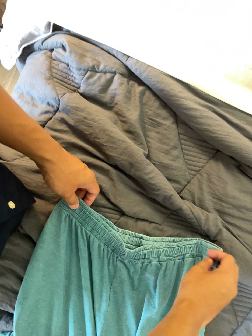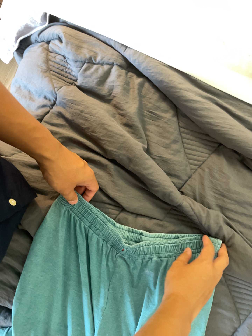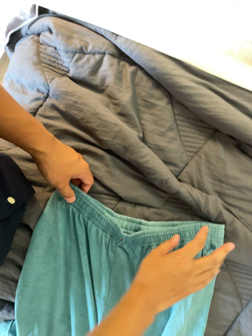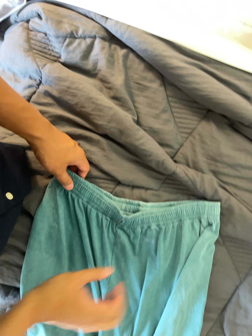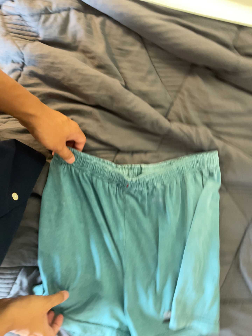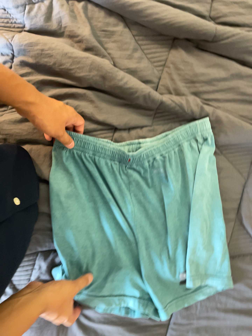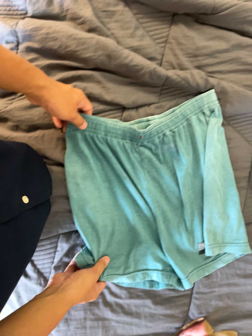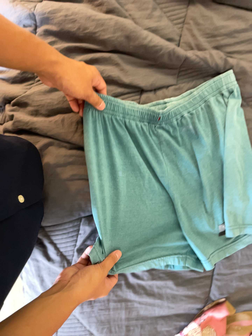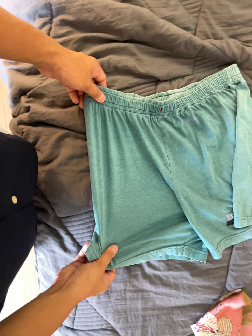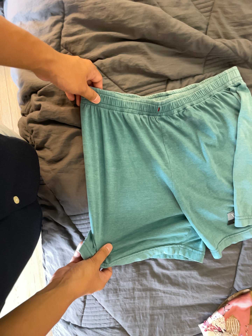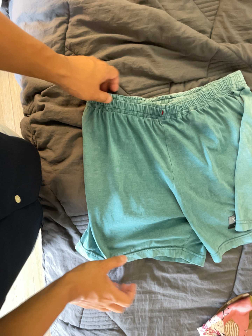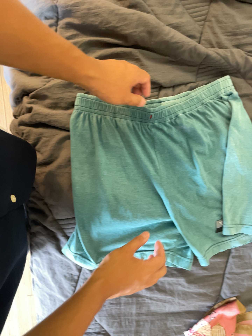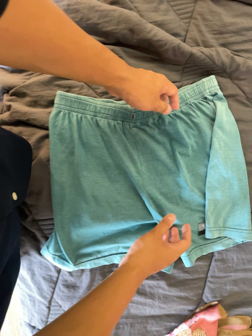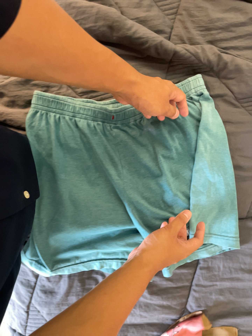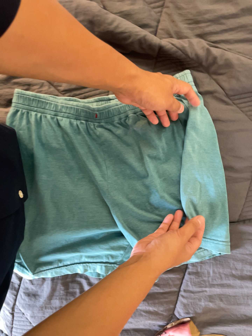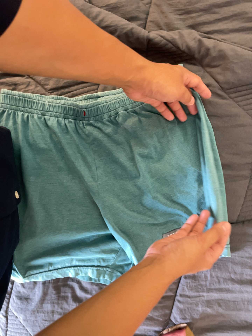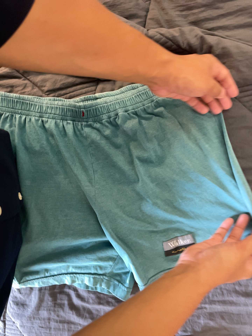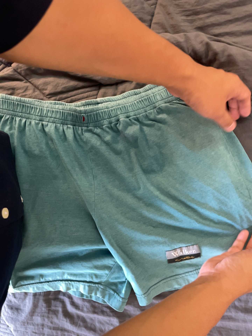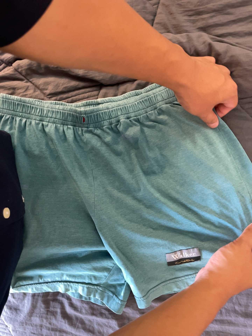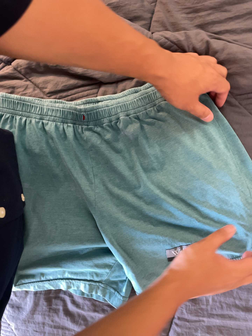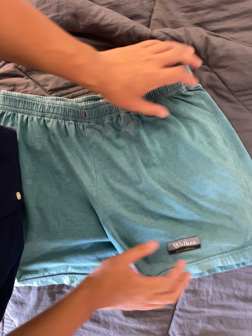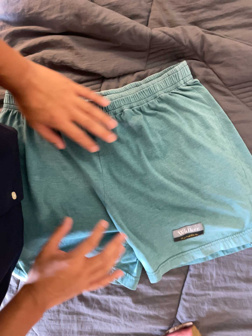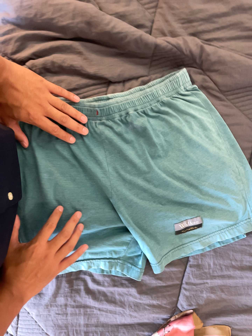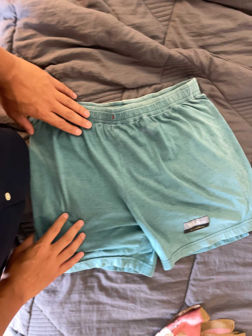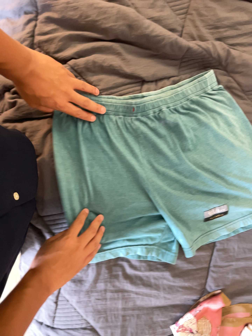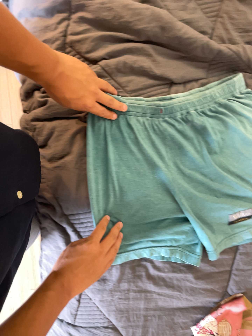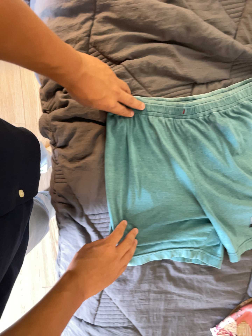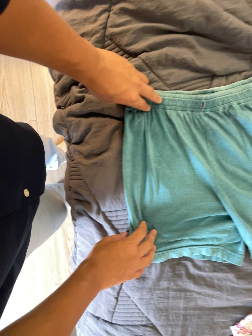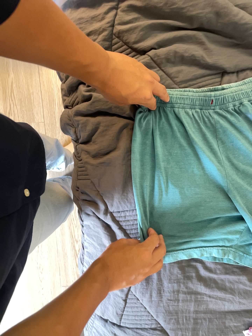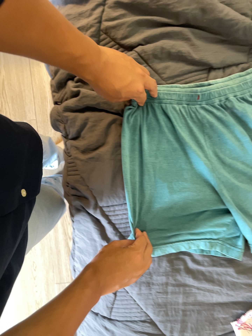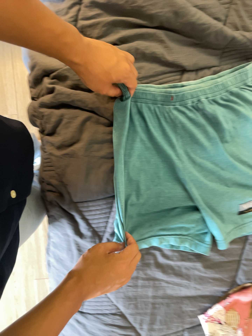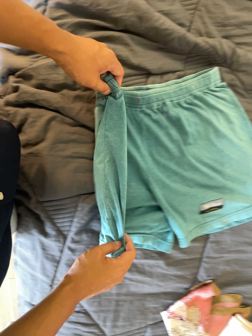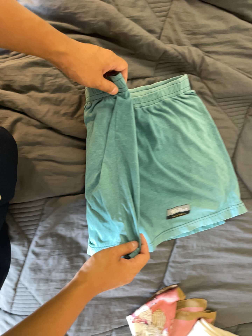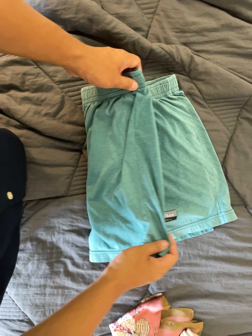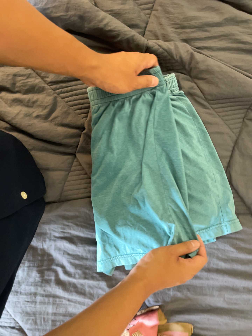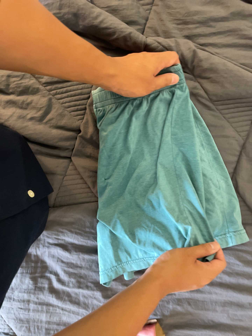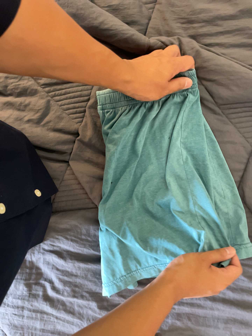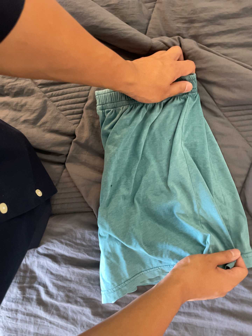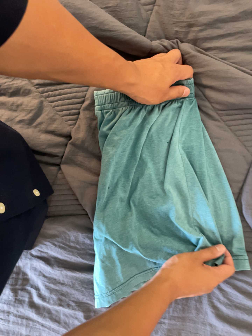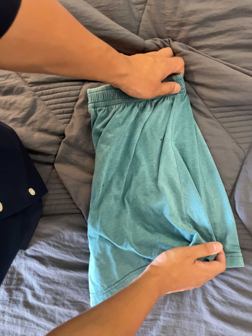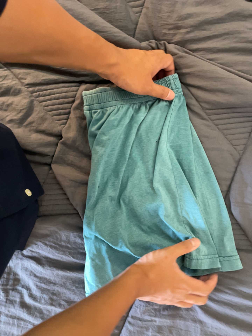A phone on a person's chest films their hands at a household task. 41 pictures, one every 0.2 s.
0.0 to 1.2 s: The camera travels toward the bottom of its view, about 18 cm, so close, fixed things drift upward. It rolls about its line of sight by about 30 degrees, and the scene rotates counterclockwise.
1.2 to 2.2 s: The camera travels to its left, about 7 cm, so close, fixed things drift to the right.
2.2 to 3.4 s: The camera pans to its left by about 10 degrees. It travels to its right and forward, about 26 cm.
3.4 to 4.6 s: The camera pans to its right by about 10 degrees. It travels to its left and backward, about 18 cm.
4.6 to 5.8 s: The camera travels to its left, about 16 cm, so close, fixed things drift to the right.
5.8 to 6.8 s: The camera travels to its right, about 24 cm, so close, fixed things drift to the left.
6.8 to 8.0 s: The camera travels to its right and forward, about 14 cm.
The film runs forward here.
